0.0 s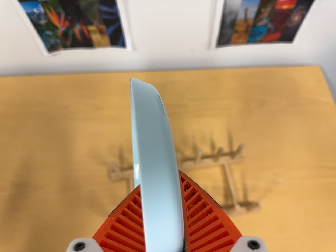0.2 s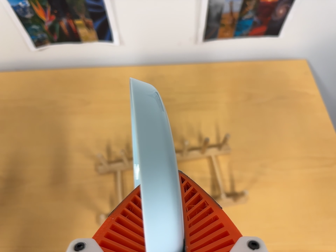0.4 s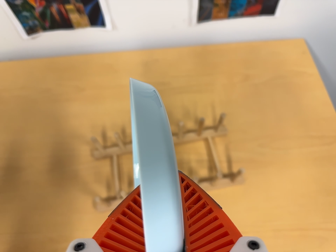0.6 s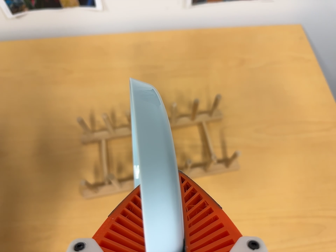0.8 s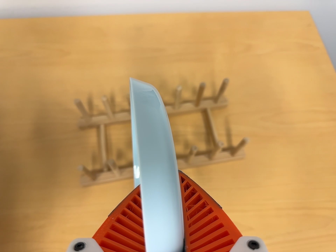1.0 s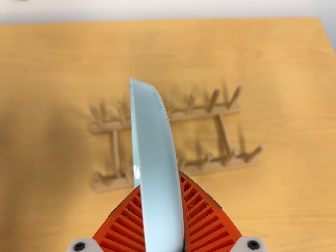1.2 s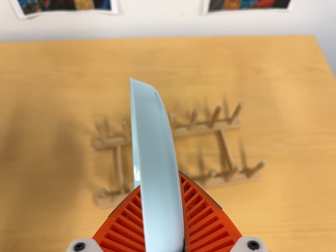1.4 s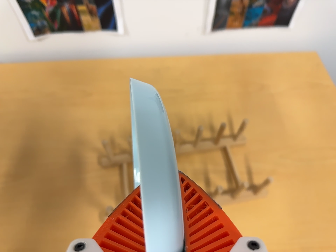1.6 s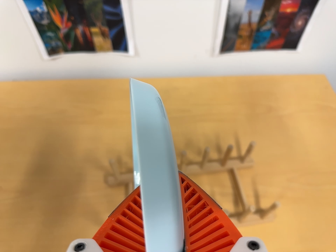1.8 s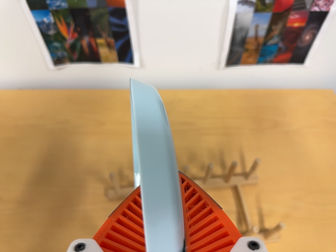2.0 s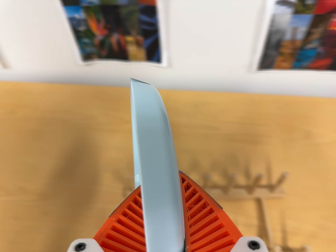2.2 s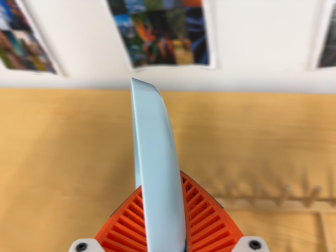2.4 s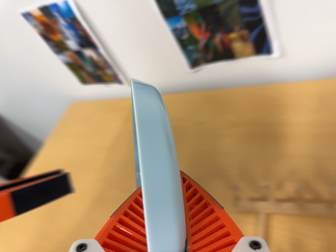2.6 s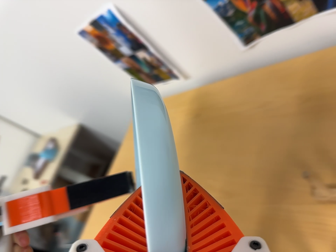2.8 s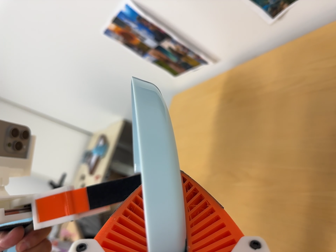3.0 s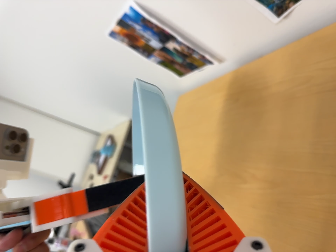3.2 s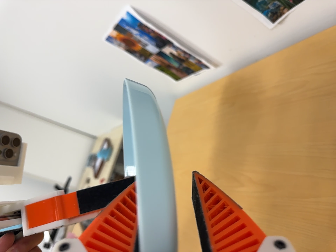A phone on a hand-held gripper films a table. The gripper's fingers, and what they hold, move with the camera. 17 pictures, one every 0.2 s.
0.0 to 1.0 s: The camera travels toward the bottom of its view and forward, about 10 cm, so close, fixed things drift upward.
1.0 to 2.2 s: The camera swings to its left by about 20 degrees, and the scene slides to the right. It travels toward the top of its view, about 5 cm, so close, fixed things drift downward. Its aim tips toward the top of its view by about 10 degrees, and the scene shifts downward.
2.2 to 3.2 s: The camera swings to its left by about 45 degrees, and the scene slides to the right. It travels to its right and forward, about 12 cm. It rolls about its line of sight by about 20 degrees, and the scene rotates counterclockwise.
The film runs backward here.
